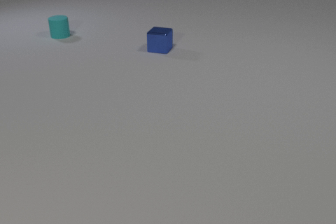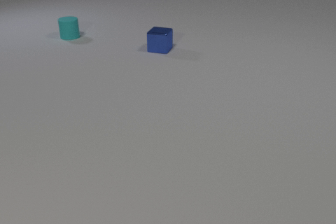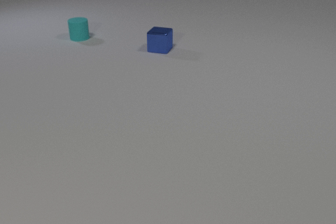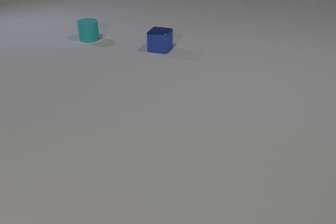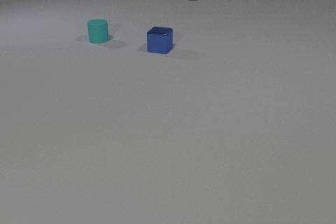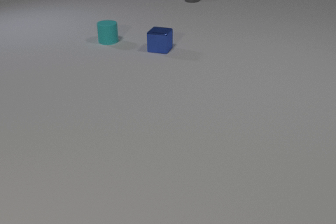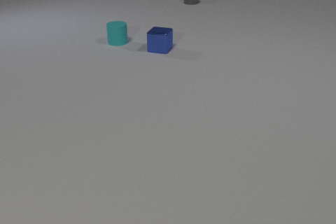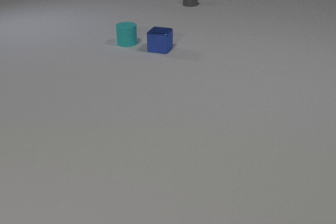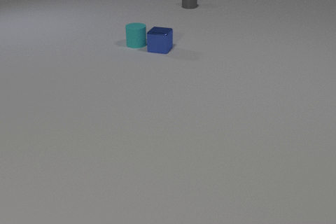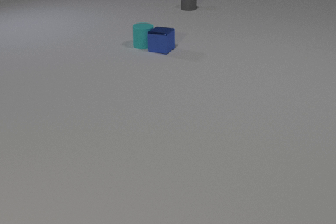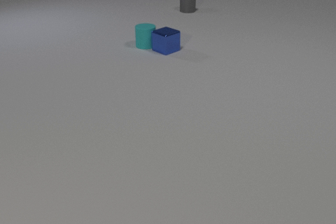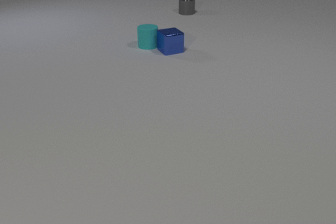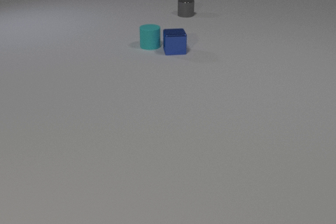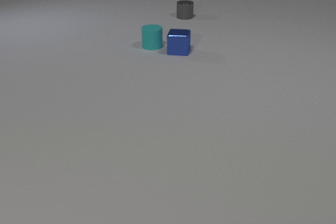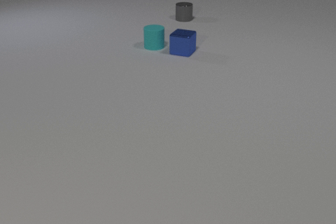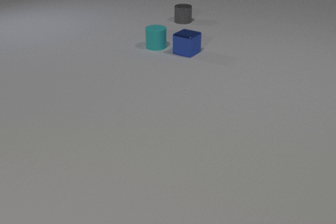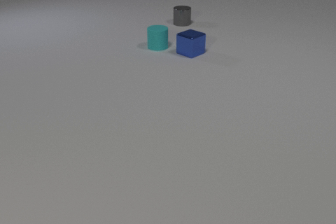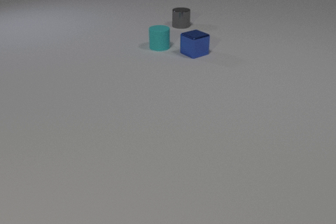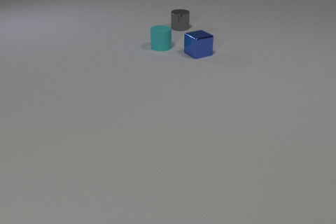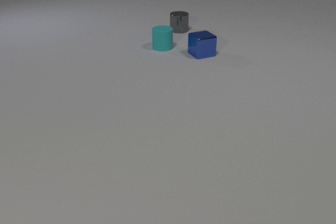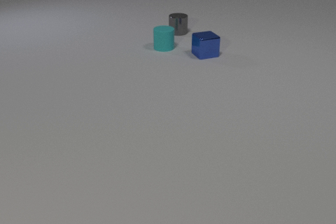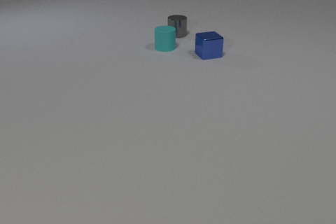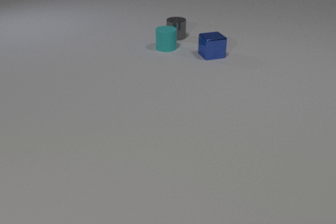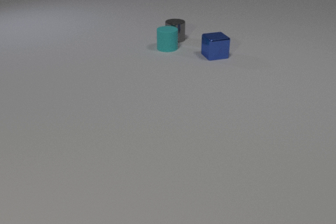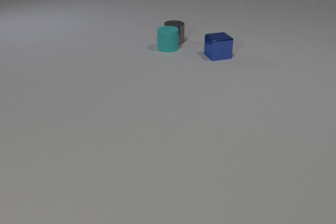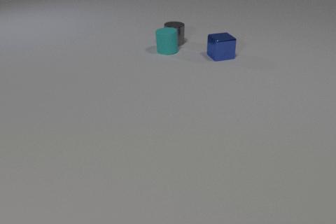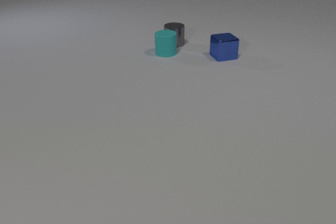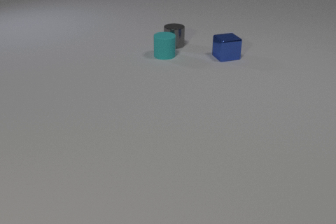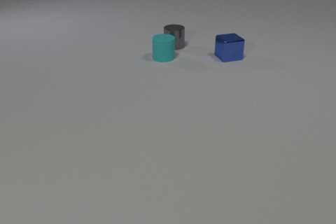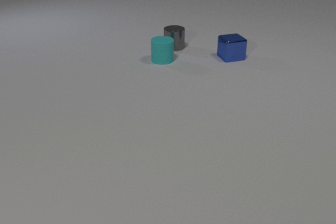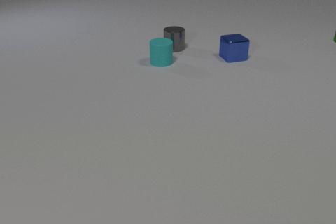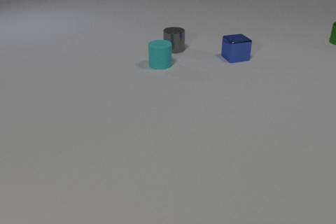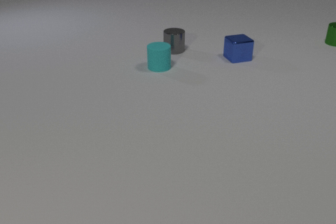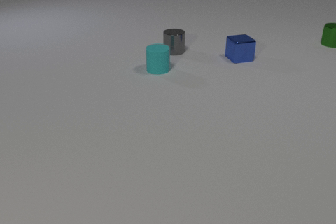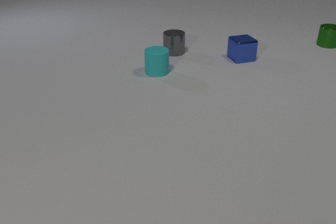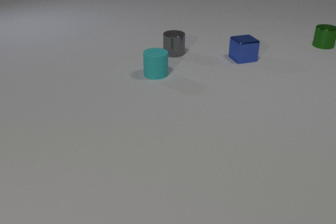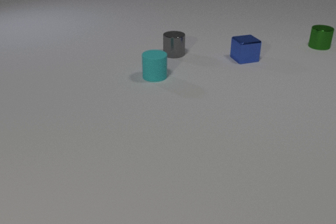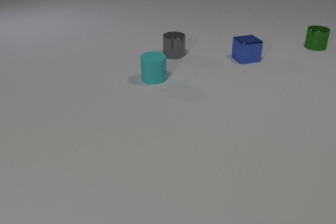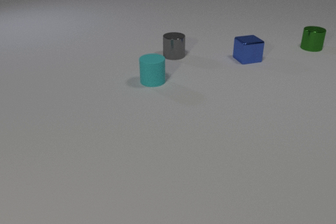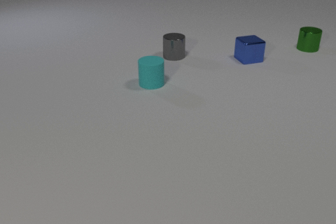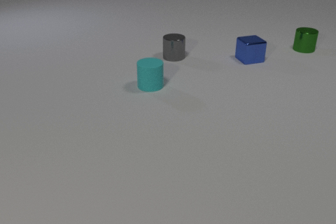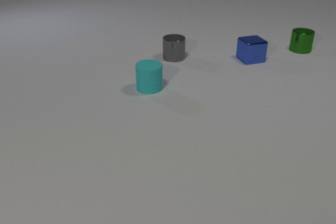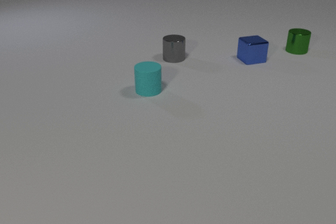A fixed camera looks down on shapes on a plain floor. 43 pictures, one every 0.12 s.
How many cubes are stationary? 0.
What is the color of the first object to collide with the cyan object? blue.
How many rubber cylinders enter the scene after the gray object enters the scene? 0.
0.00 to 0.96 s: The cyan rubber cylinder slides to the right and toward the camera. The gray metal cylinder comes in at the top edge, slides toward the camera.
0.96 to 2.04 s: The cyan rubber cylinder slides to the right. The blue metal cube slides to the right, spins so that its near face slides to the left, clockwise seen from above. The gray metal cylinder slides toward the camera. The cyan rubber cylinder and the blue metal cube collide.
2.04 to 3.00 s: The cyan rubber cylinder slides toward the camera and to the right. The blue metal cube slides to the right. The gray metal cylinder slides toward the camera. The cyan rubber cylinder and the gray metal cylinder collide.
3.00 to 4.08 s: The cyan rubber cylinder slides toward the camera. The blue metal cube slides to the right. The gray metal cylinder slides toward the camera. The green metal cylinder comes in at the right edge, slides toward the camera and to the left.
4.08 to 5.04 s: The cyan rubber cylinder slides toward the camera. The blue metal cube slides to the right. The gray metal cylinder slides toward the camera. The green metal cylinder slides to the left and toward the camera.
